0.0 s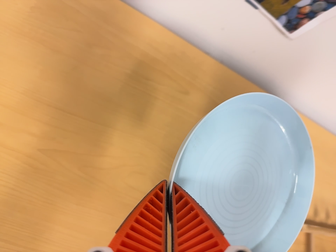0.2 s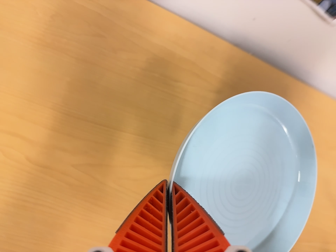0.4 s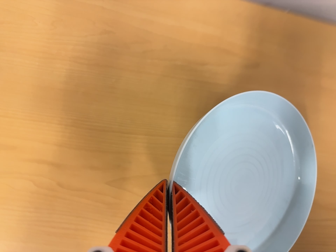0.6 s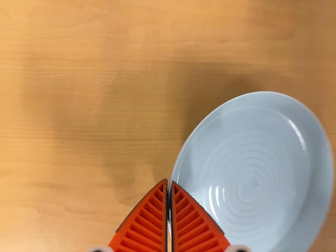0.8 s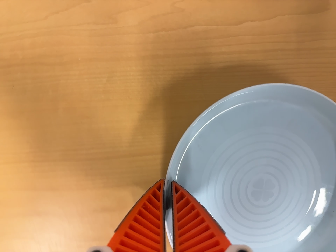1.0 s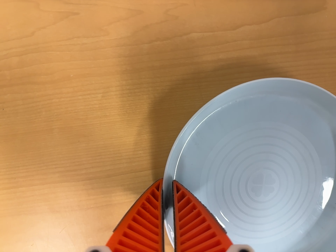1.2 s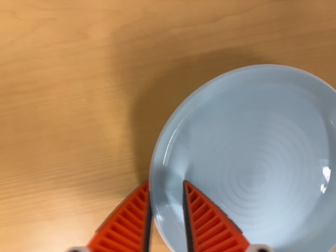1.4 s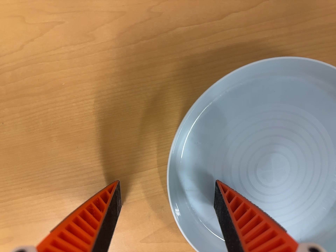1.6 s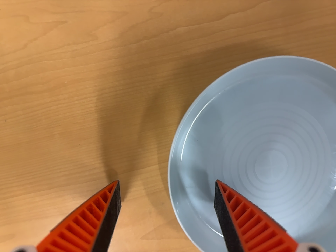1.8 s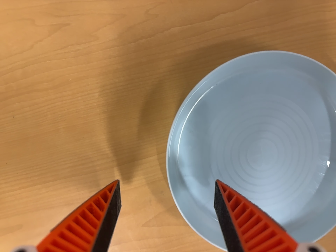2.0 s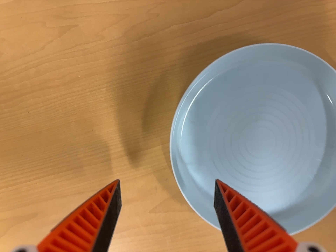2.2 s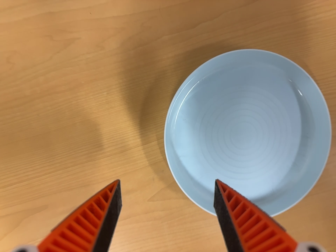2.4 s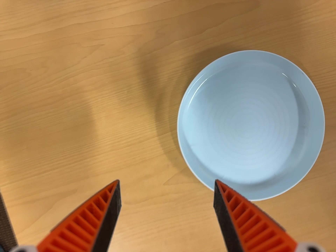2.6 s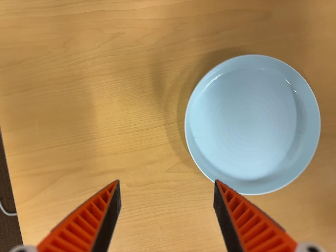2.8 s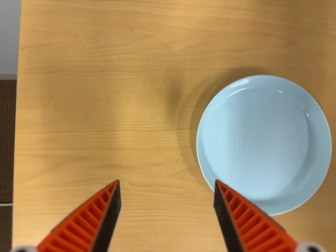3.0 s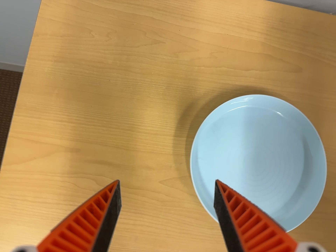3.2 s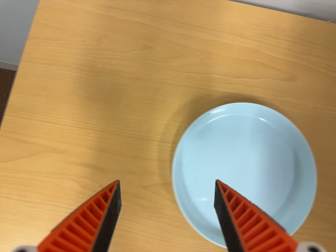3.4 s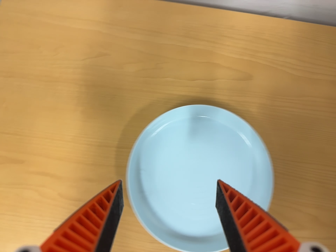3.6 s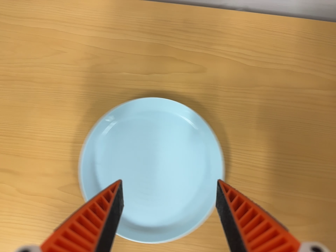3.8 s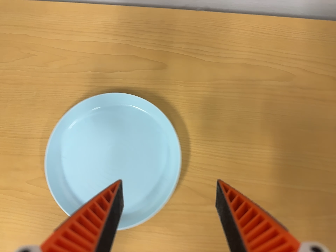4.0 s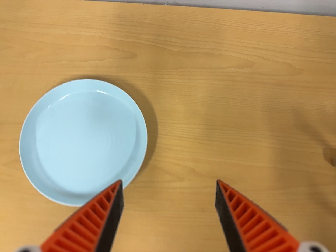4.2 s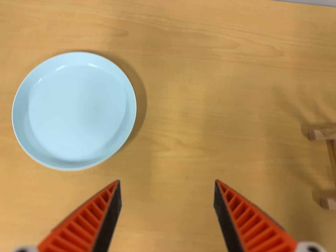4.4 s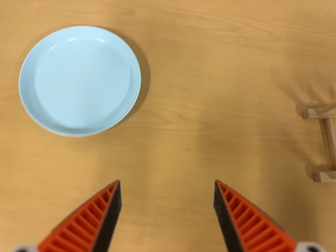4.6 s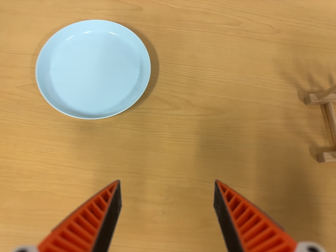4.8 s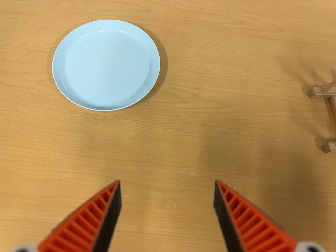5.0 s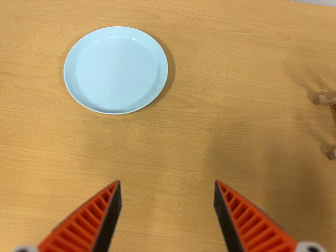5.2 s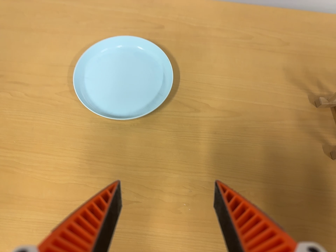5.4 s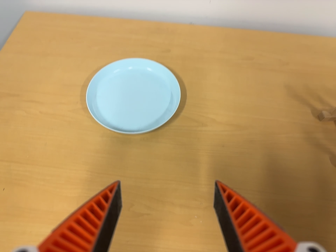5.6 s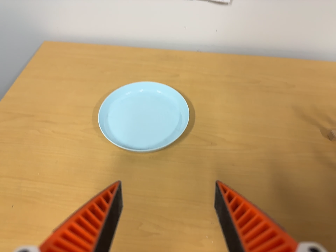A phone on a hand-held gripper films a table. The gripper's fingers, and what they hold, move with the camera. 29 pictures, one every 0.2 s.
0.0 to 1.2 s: The camera pans to its left by about 20 degrees. It travels forward and toward the top of its view, about 24 cm, so what stands in front looms larger. Its aim tips toward the bottom of its view by about 25 degrees. It rolls about its line of sight by about 30 degrees, and the scene rotates counterclockwise.
1.2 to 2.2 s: The camera travels backward, about 8 cm, so what stands in front gets smaller.
2.2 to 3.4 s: The camera travels toward the bottom of its view, to its right and backward, about 12 cm. Its aim tips toward the top of its view by about 15 degrees. It rolls about its line of sight by about 25 degrees, and the scene rotates clockwise.
3.4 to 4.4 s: The camera travels toward the bottom of its view, to its right and backward, about 24 cm, so close, fixed things drift upward.
4.4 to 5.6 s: The camera travels toward the bottom of its view and backward, about 16 cm. Its aim tips toward the top of its view by about 25 degrees.
The film runs backward here.
